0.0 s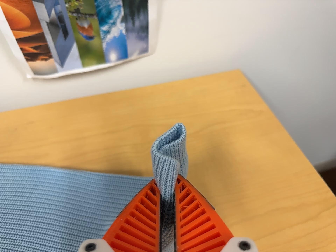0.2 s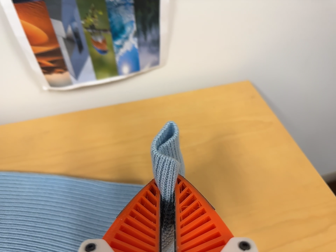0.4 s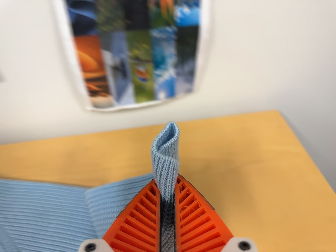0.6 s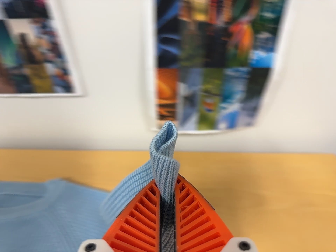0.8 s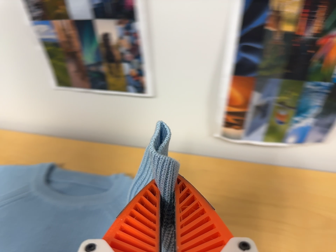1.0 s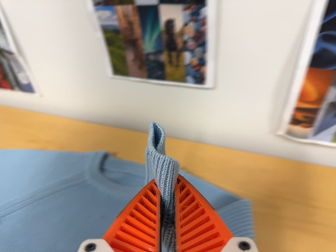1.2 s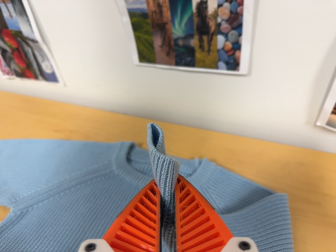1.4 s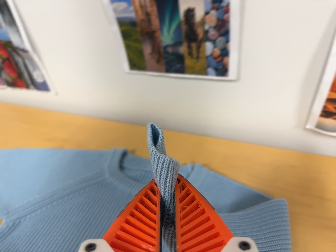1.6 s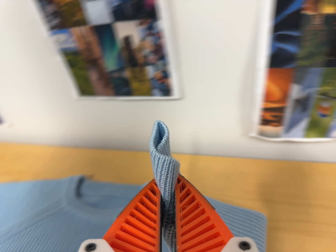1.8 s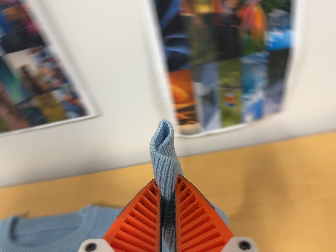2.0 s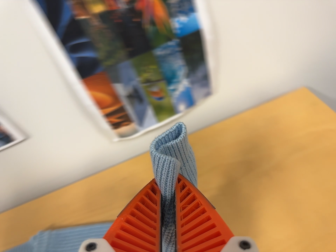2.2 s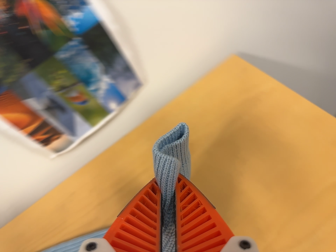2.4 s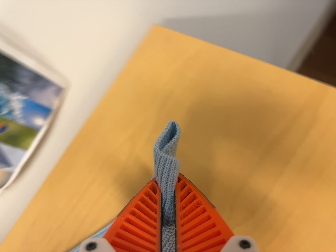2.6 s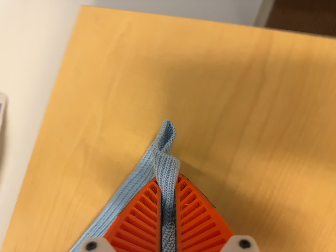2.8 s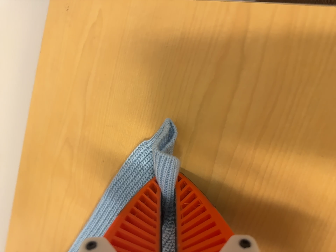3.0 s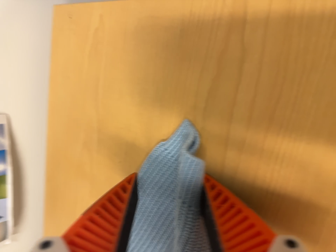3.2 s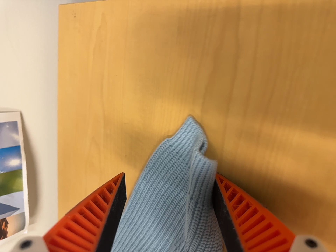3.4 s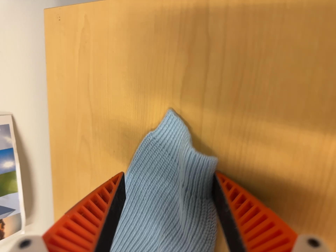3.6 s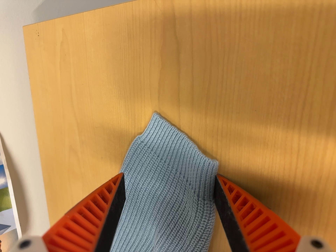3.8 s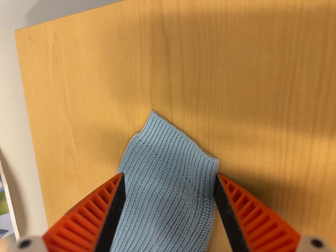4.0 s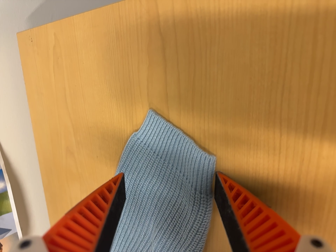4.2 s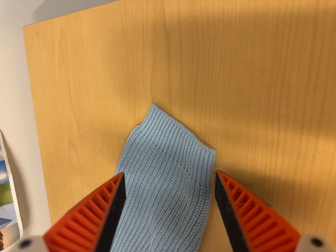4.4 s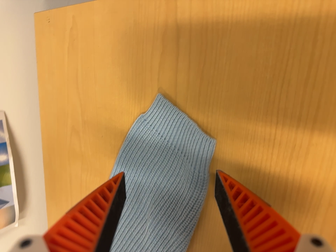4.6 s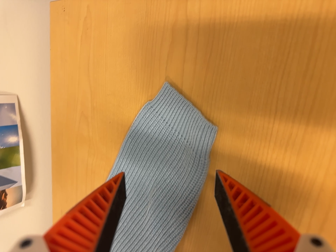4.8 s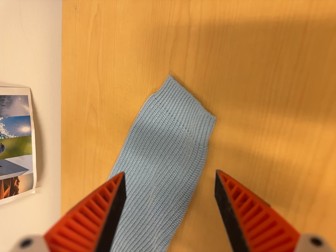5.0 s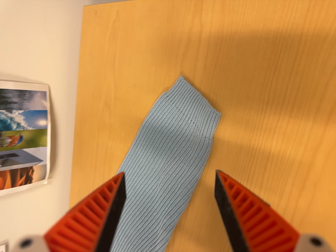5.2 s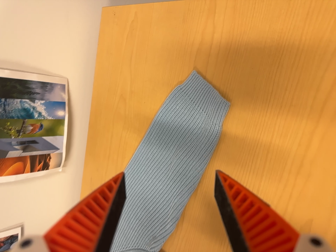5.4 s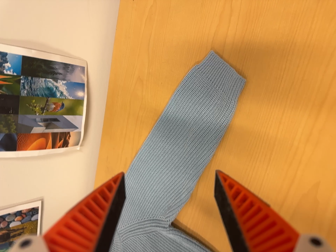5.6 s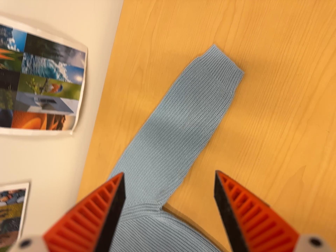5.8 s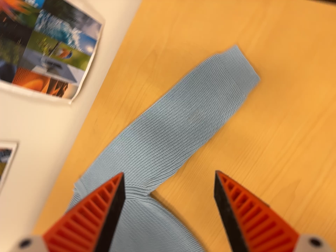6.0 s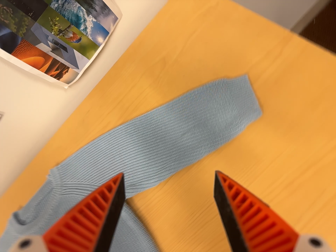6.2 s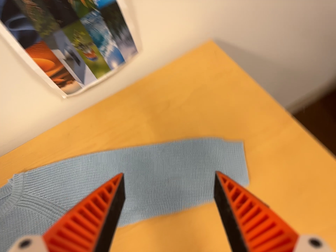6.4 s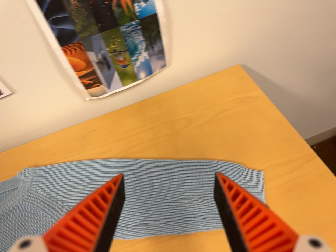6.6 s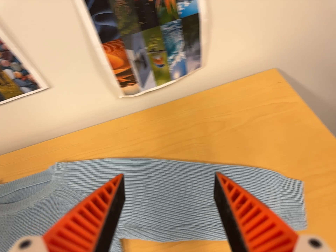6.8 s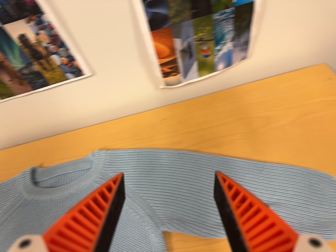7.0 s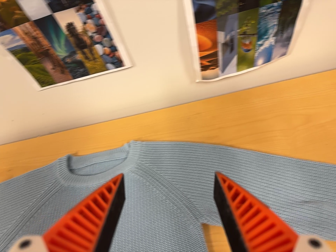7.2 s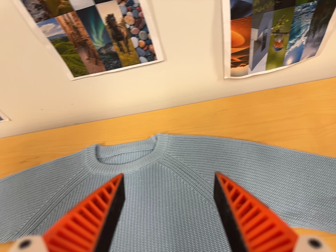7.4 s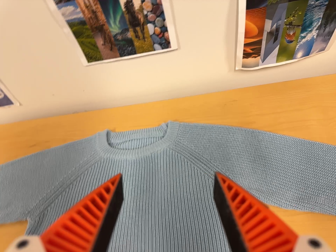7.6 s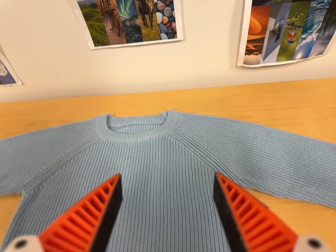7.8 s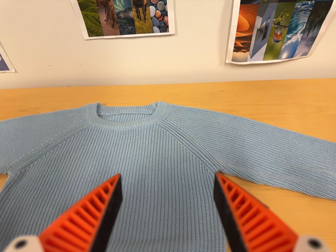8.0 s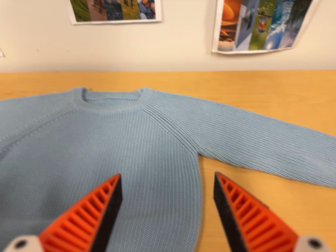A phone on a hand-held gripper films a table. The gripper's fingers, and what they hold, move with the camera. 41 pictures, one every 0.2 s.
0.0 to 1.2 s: The camera swings to its left by about 30 degrees, and the scene slides to the right. It travels to its left, about 20 cm, so close, fixed things drift to the right. It rolls about its line of sight by about 20 degrees, and the scene rotates clockwise.
1.2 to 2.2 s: The camera pans to its right by about 25 degrees. It travels to its right, about 26 cm, so close, fixed things drift to the left. It rolls about its line of sight by about 45 degrees, and the scene rotates counterclockwise.
2.2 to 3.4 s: The camera travels to its right, about 22 cm, so close, fixed things drift to the left. Its aim tips toward the bottom of its view by about 20 degrees, and the scene shifts upward. It rolls about its line of sight by about 50 degrees, and the scene rotates counterclockwise.
3.4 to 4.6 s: The camera travels backward and toward the bottom of its view, about 6 cm, so what stands in front gets smaller.
4.6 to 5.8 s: The camera travels backward, toward the bottom of its view and to its left, about 22 cm, so what stands in front gets smaller. It rolls about its line of sight by about 20 degrees, and the scene rotates clockwise.
5.8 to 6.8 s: The camera travels to its left, about 18 cm, so close, fixed things drift to the right. Its aim tips toward the top of its view by about 10 degrees, and the scene shifts downward. It rolls about its line of sight by about 50 degrees, and the scene rotates clockwise.
6.8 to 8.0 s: The camera travels toward the bottom of its view and to its left, about 20 cm, so close, fixed things drift upward. It rolls about its line of sight by about 15 degrees, and the scene rotates clockwise.
The film runs backward here.
